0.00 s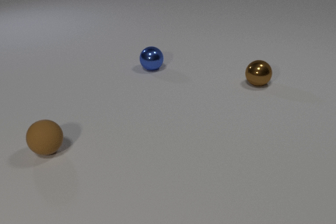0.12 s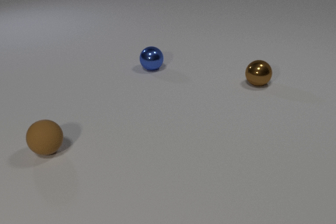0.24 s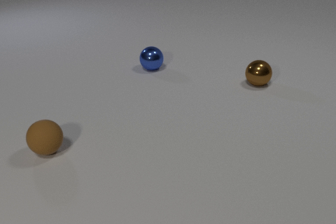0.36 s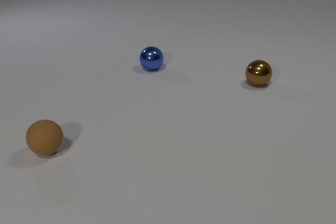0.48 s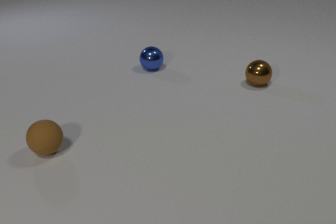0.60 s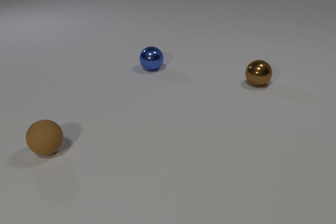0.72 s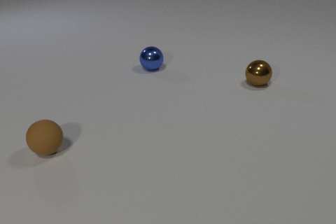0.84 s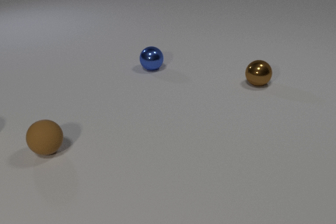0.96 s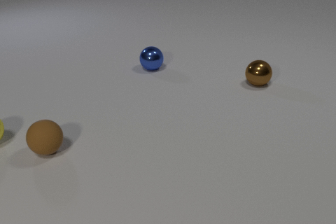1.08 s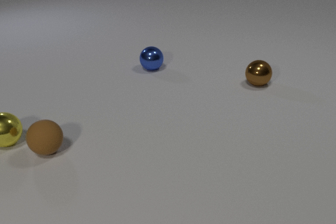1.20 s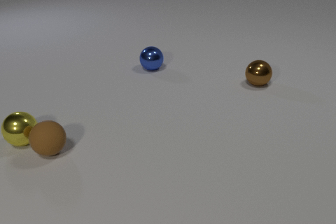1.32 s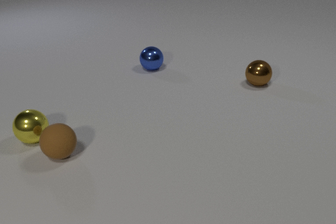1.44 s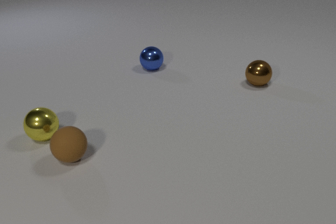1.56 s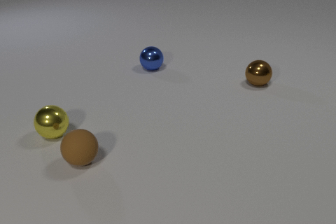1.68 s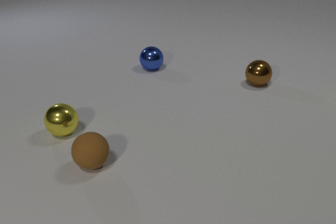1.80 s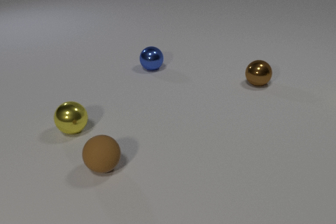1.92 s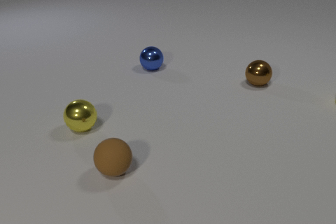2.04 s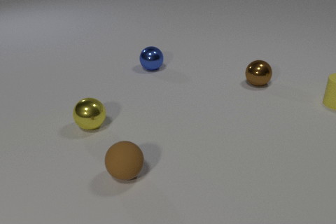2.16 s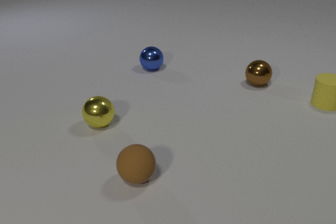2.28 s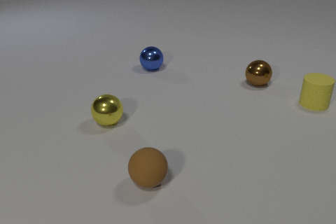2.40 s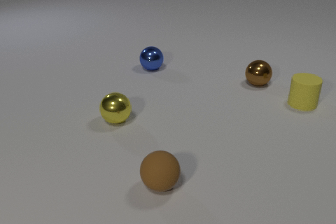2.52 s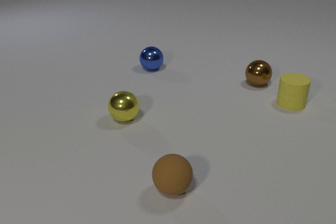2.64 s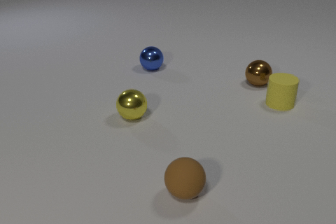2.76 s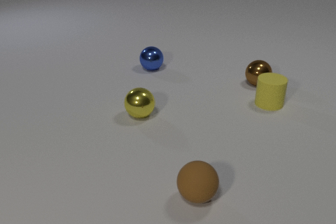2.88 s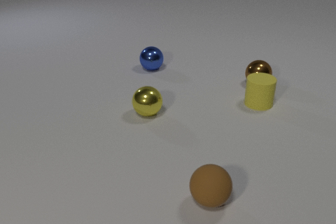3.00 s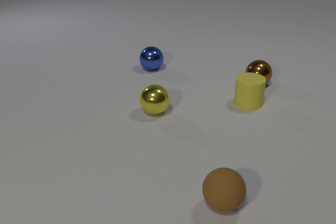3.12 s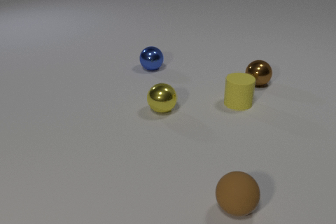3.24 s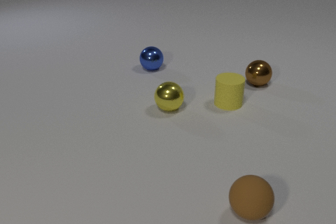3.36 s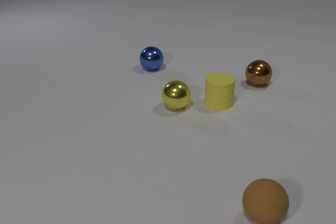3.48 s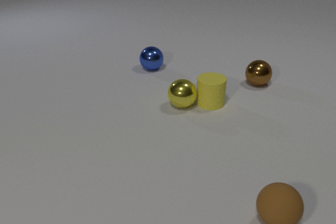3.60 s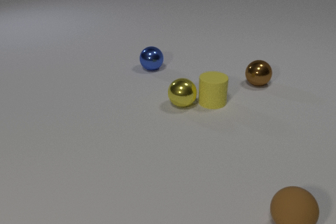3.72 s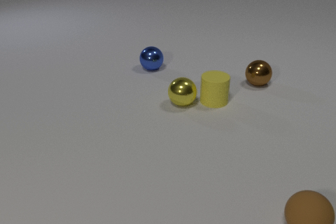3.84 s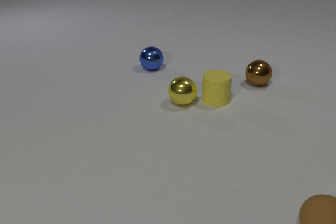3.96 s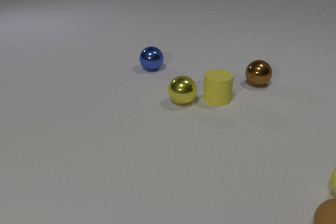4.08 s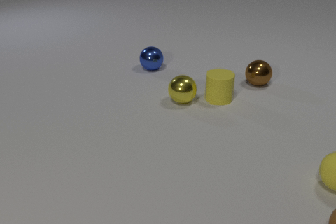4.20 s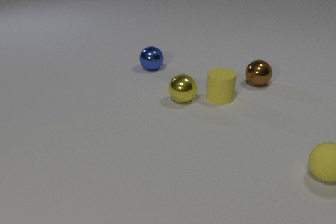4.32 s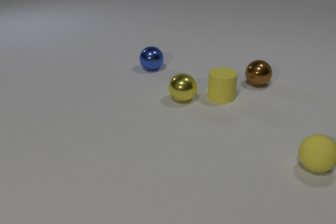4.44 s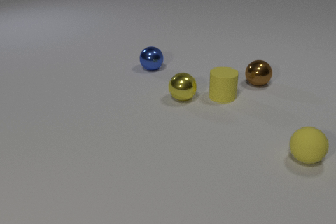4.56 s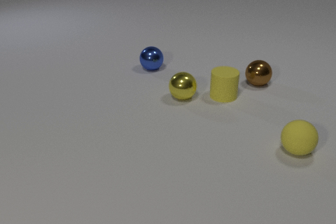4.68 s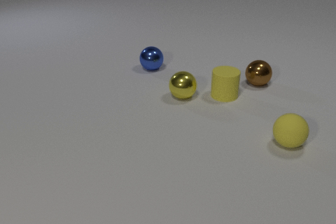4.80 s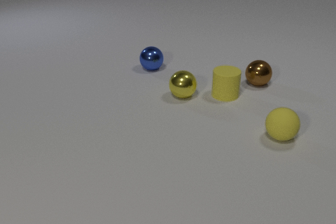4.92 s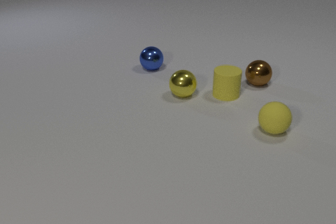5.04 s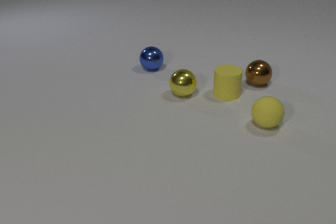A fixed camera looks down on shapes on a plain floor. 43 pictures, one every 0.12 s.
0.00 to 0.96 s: Next to nothing moves.
0.96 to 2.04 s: The yellow metal sphere rolls to the right. The brown rubber sphere rolls to the right and toward the camera. The yellow rubber cylinder comes in at the right edge, slides to the left. The yellow metal sphere and the brown rubber sphere collide.
2.04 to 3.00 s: The yellow metal sphere rolls to the right. The brown rubber sphere rolls to the right and toward the camera. The yellow rubber cylinder slides to the left.
3.00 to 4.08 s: The yellow metal sphere rolls to the right and away from the camera. The brown rubber sphere rolls to the right. The yellow rubber cylinder slides to the left. The yellow rubber sphere comes in at the right edge, rolls to the left and away from the camera. The yellow metal sphere and the yellow rubber cylinder collide.
4.08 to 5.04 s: The yellow metal sphere rolls away from the camera. The brown rubber sphere leaves at the right edge. The yellow rubber cylinder slides away from the camera and to the right. The yellow rubber sphere rolls away from the camera and to the left.
What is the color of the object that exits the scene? brown.
How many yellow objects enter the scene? 3.
What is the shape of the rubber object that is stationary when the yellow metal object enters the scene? sphere.
